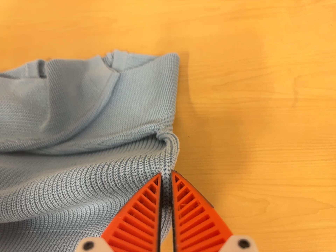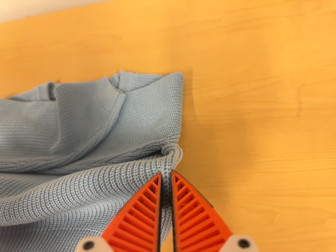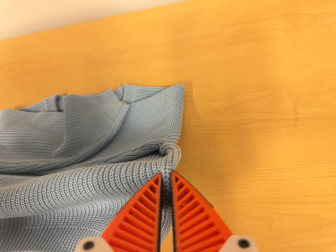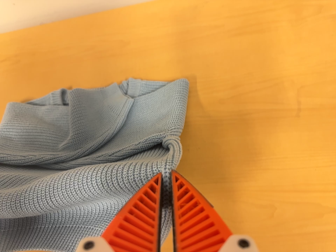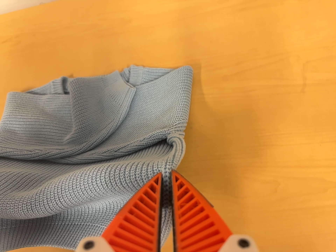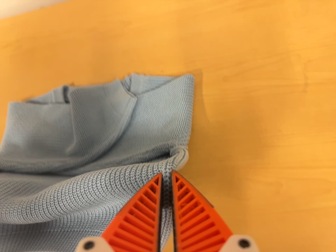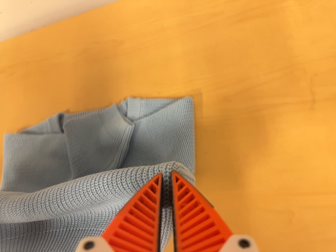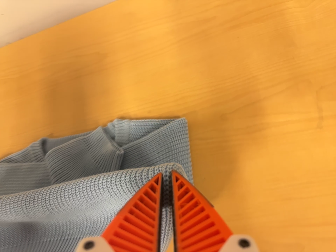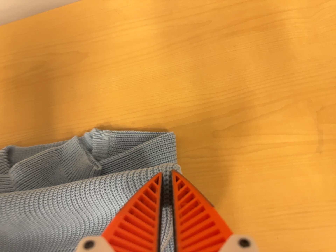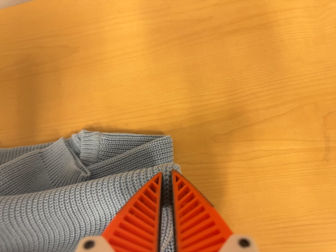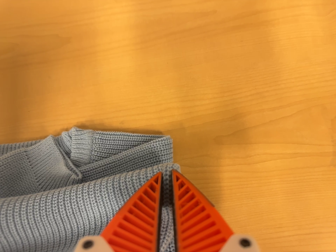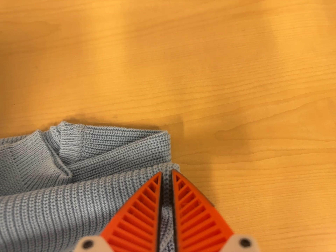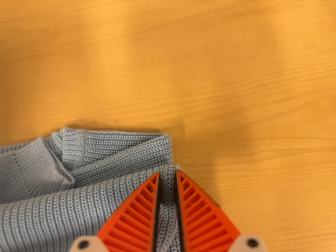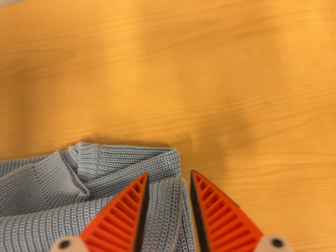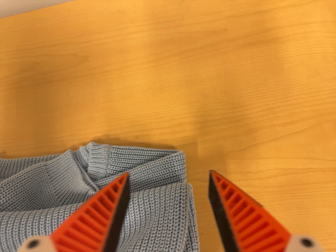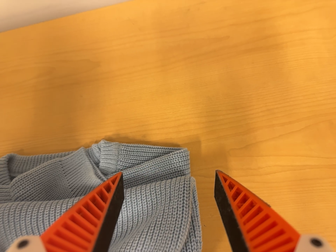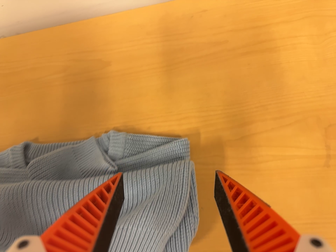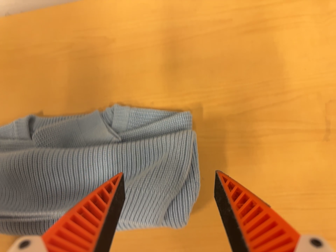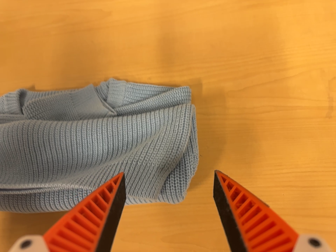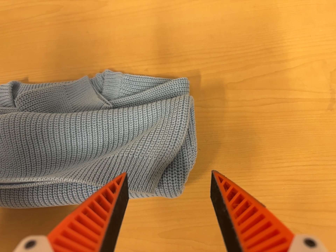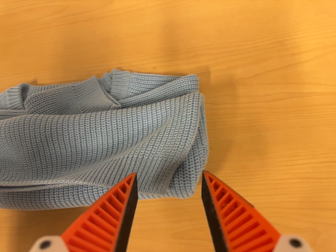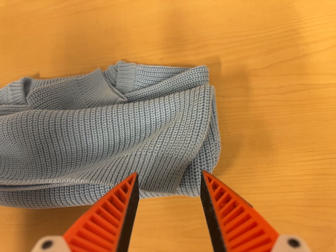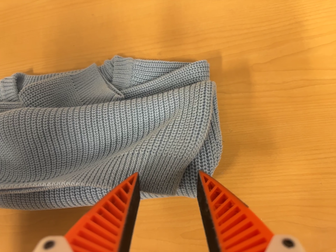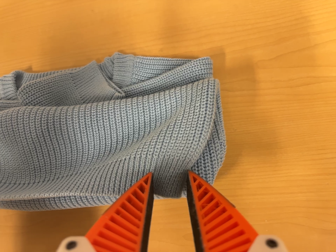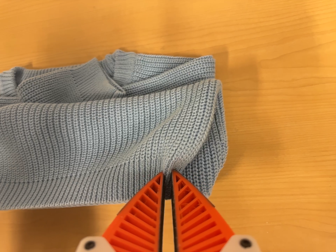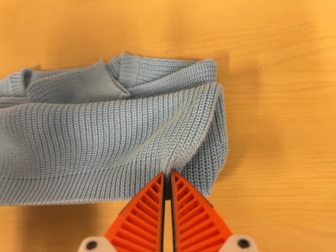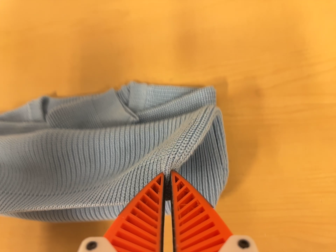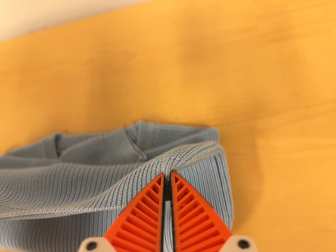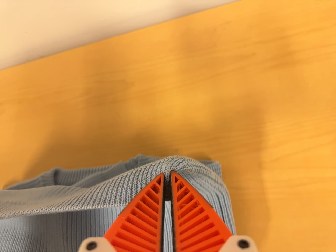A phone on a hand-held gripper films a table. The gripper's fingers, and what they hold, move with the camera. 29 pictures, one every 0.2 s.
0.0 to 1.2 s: The camera travels toward the top of its view, about 6 cm.
1.2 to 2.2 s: The scene slides to the left, as the camera pans about 10 degrees to its right. It travels forward and toward the top of its view, about 18 cm, so what stands in front looms larger.
2.2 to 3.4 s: The camera travels backward and toward the bottom of its view, about 10 cm, so what stands in front gets smaller.
3.4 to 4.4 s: The camera travels forward, about 6 cm, so what stands in front looms larger.
4.4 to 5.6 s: The camera travels toward the top of its view and backward, about 10 cm, so close, fixed things drift downward.
The film runs forward here.
